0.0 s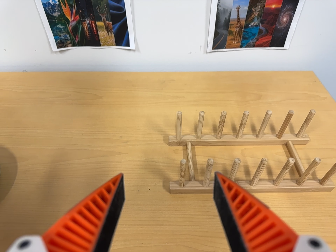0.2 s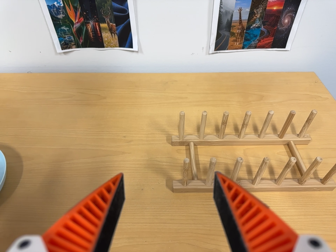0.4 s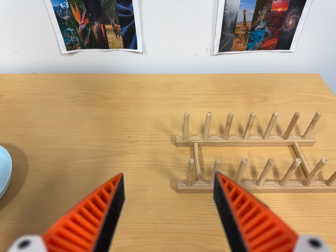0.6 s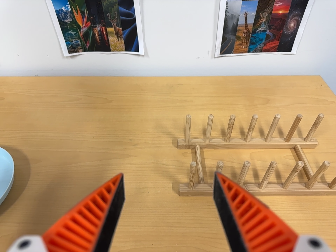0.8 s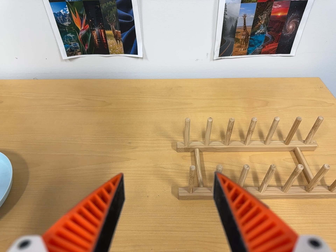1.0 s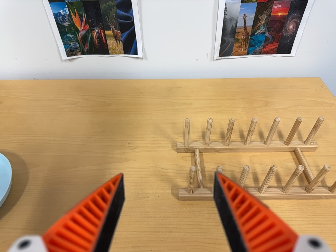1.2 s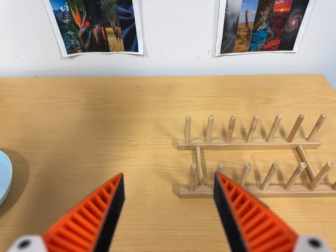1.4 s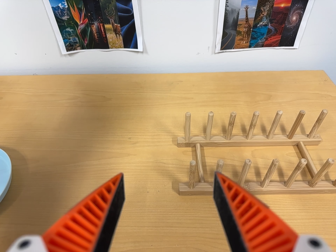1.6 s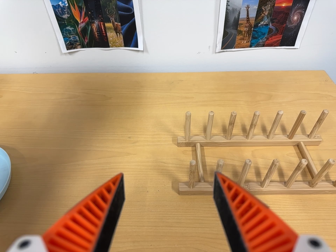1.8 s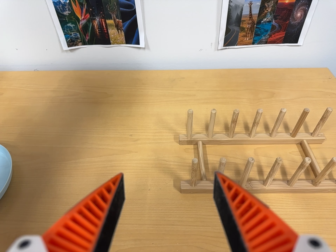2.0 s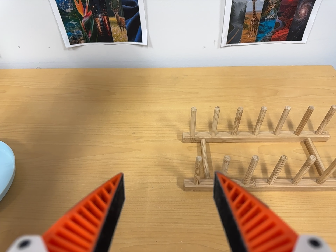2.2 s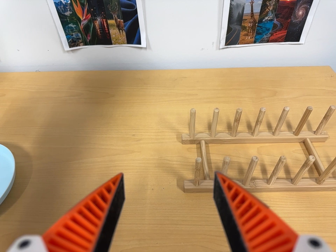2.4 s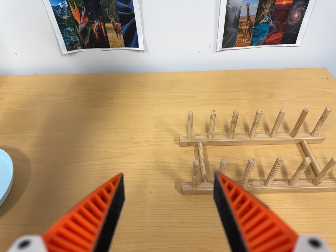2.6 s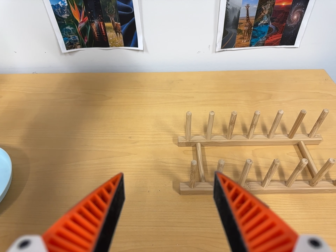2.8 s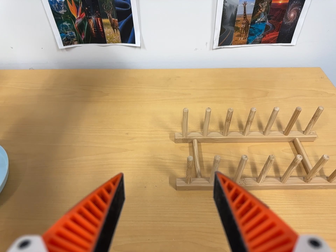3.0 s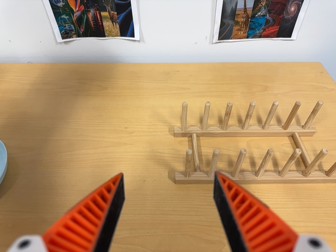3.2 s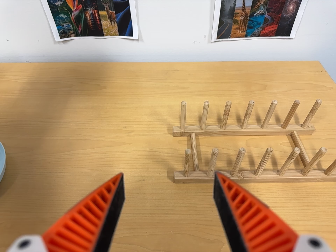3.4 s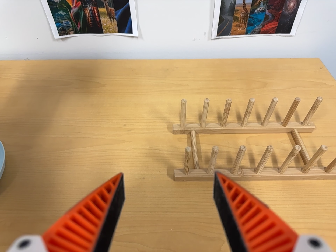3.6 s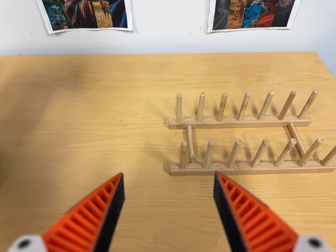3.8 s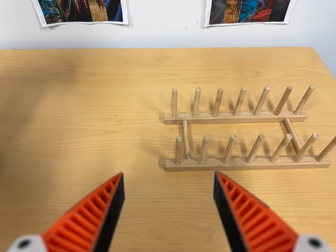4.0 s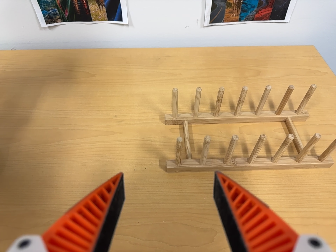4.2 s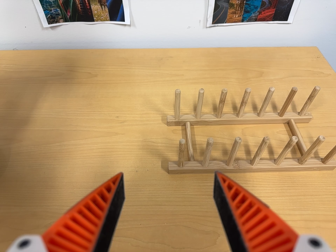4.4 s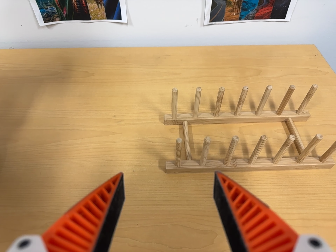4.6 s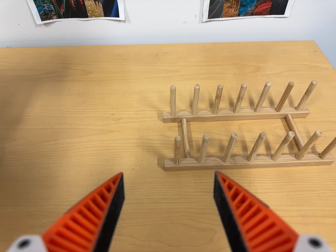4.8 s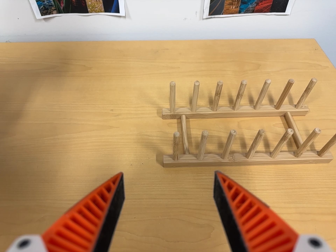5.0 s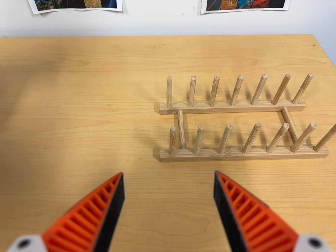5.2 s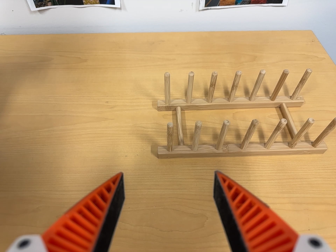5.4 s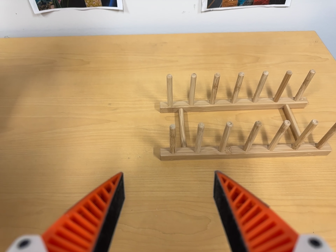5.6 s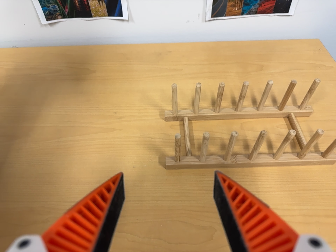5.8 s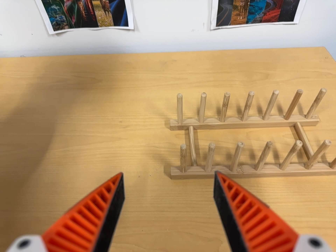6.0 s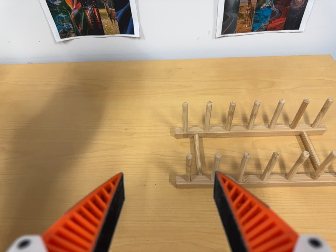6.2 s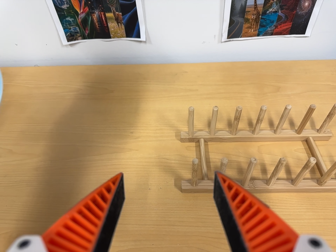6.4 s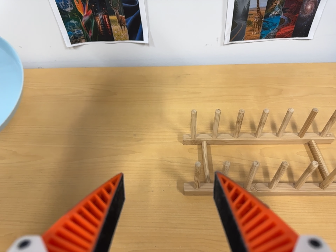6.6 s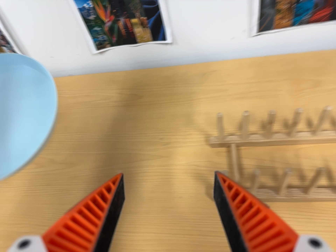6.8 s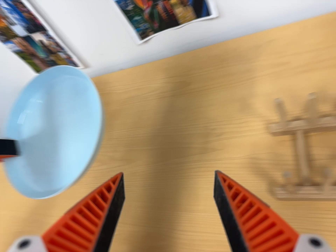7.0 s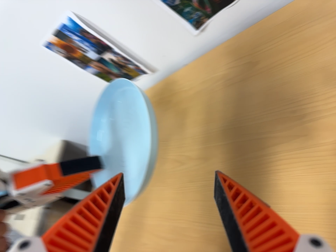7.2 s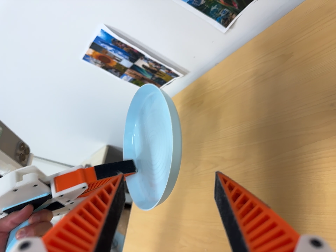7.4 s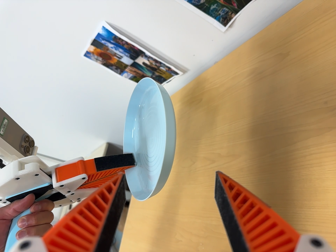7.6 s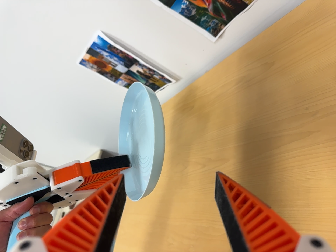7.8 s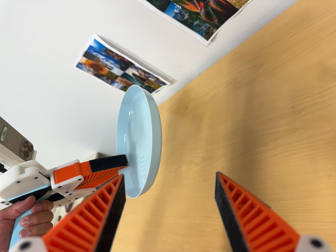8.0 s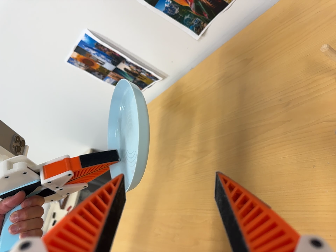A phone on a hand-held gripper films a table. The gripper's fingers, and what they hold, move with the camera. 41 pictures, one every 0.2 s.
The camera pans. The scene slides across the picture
to the right.
0.0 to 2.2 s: The camera shifts only a little, or ends up much as it began.
2.2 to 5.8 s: The camera shifts only a little, or ends up much as it began.
5.8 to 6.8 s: The camera swings to its left by about 25 degrees, and the scene slides to the right. It travels toward the top of its view, about 9 cm. It rolls about its line of sight by about 10 degrees, and the scene rotates counterclockwise.
6.8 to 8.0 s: The scene slides to the right, as the camera pans about 25 degrees to its left. It travels to its right, about 10 cm. It rolls about its line of sight by about 15 degrees, and the scene rotates counterclockwise.
The film runs forward here.
